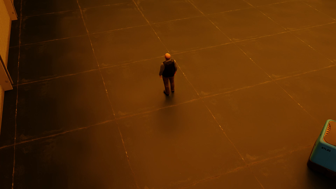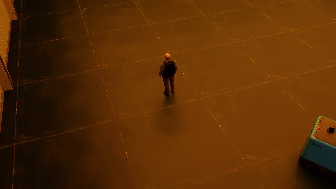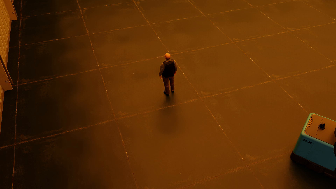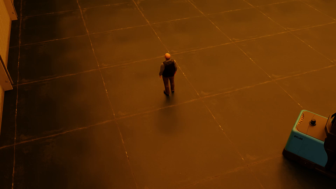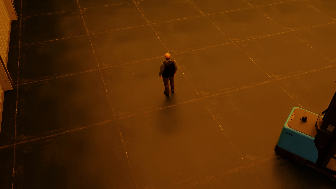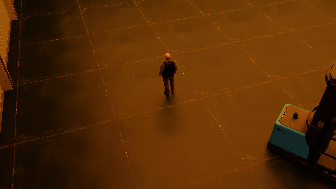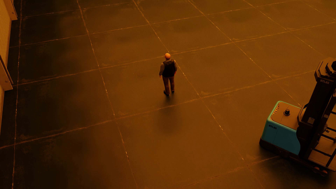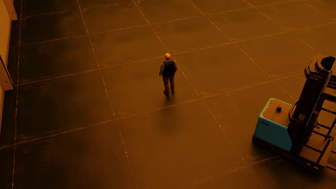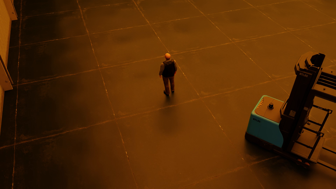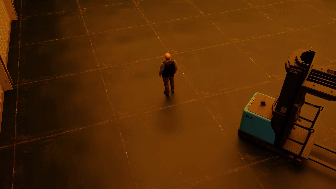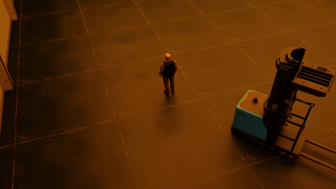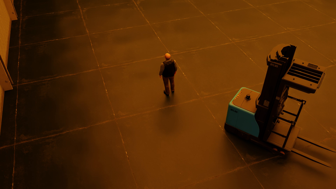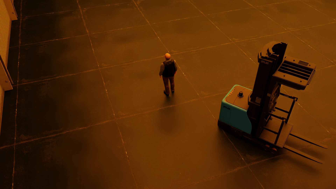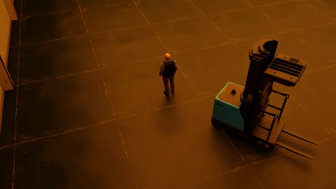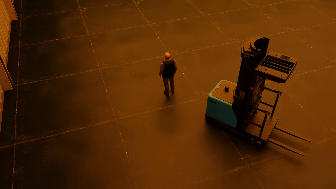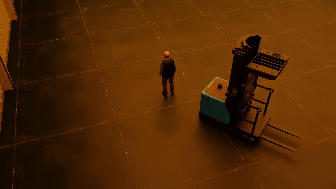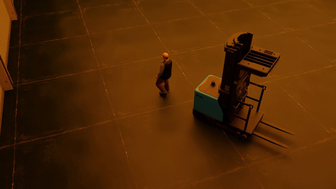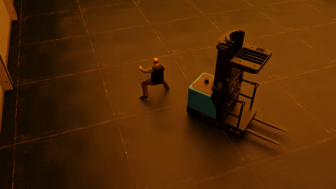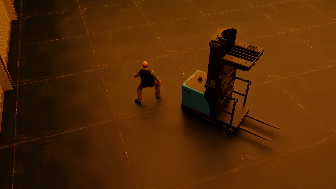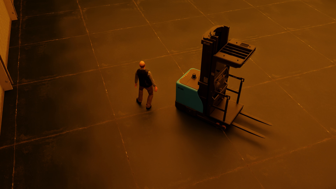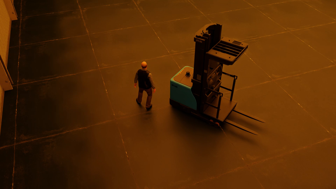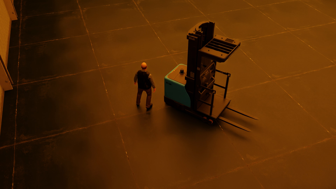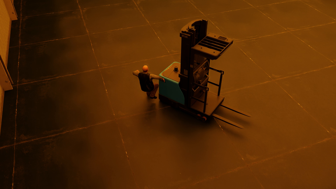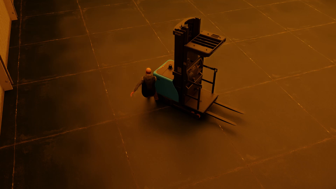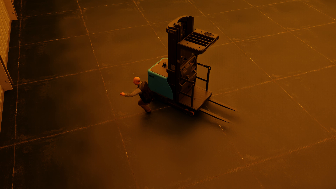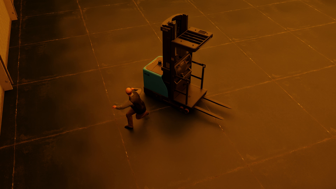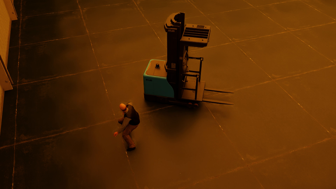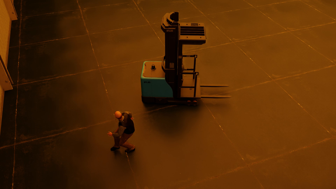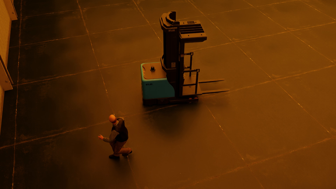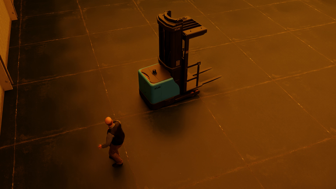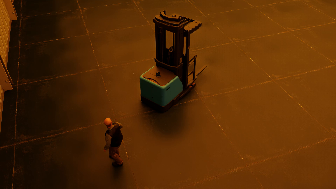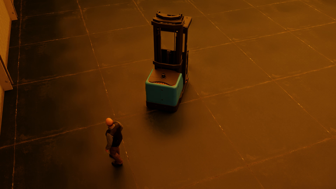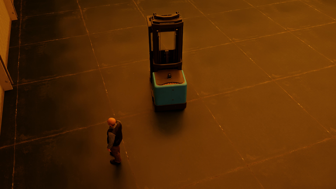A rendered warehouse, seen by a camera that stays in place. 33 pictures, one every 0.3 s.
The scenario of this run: Near miss between a forklift and a person.
